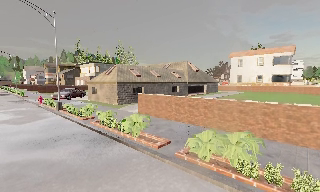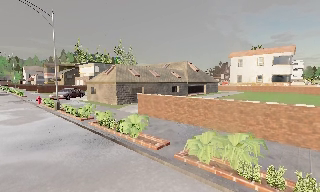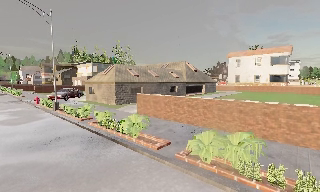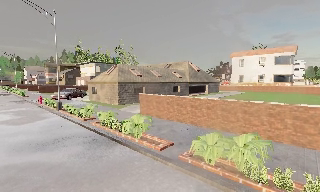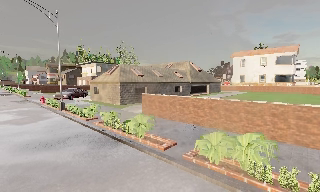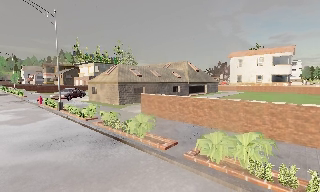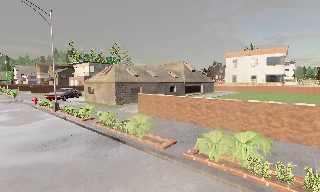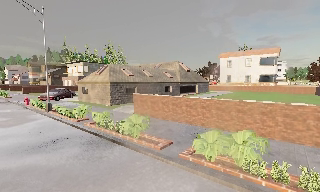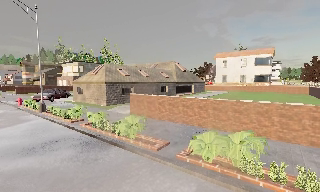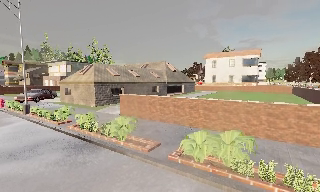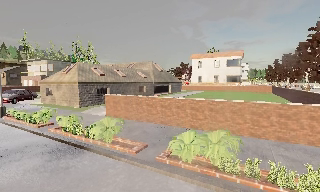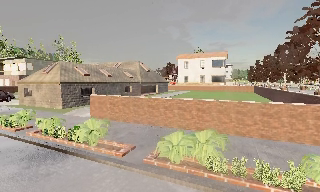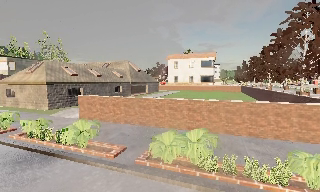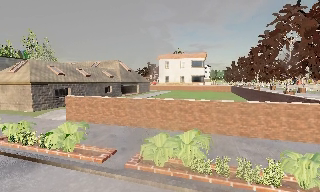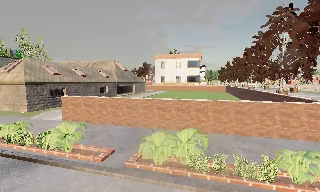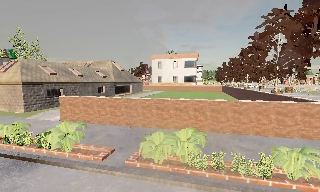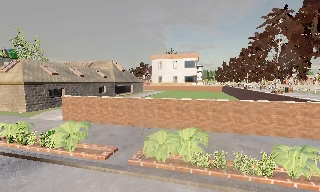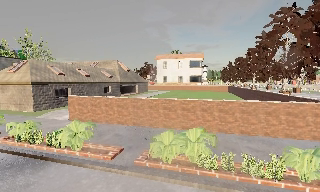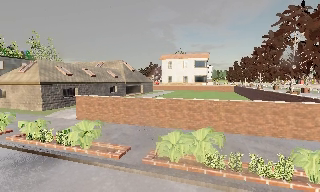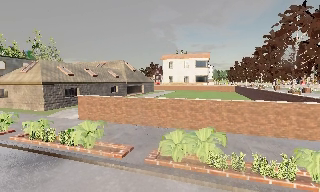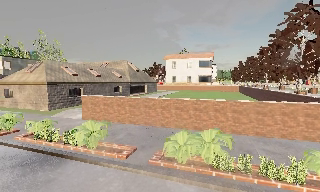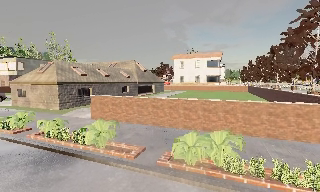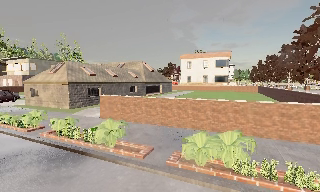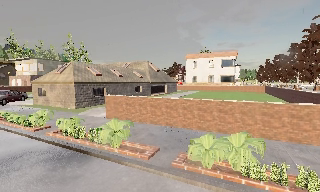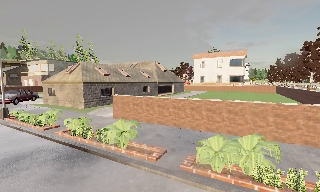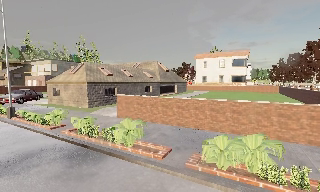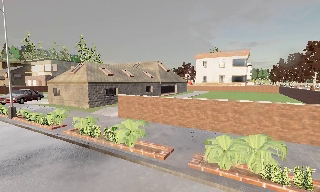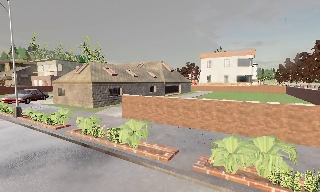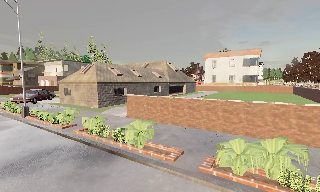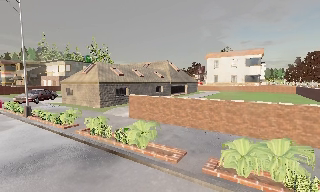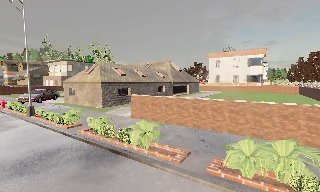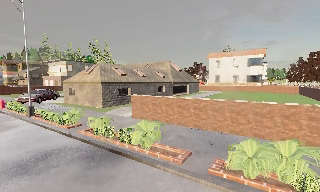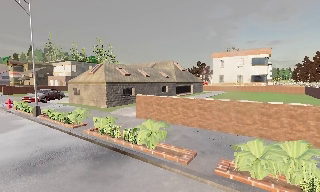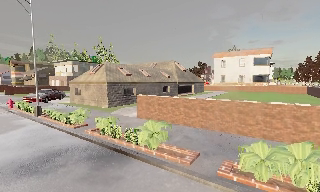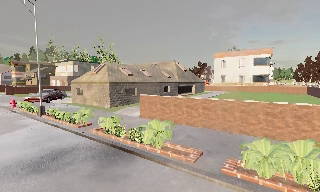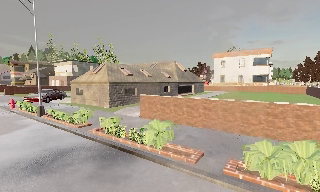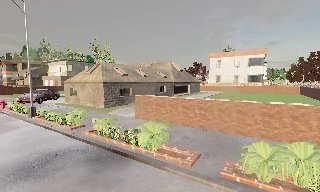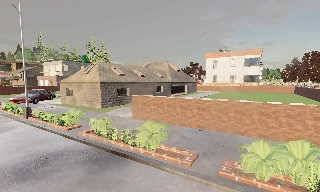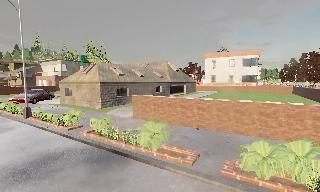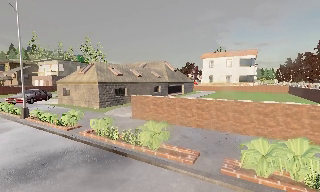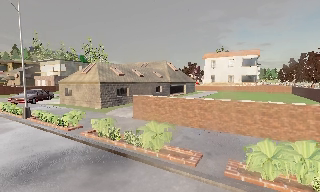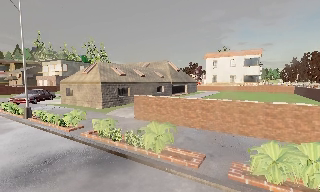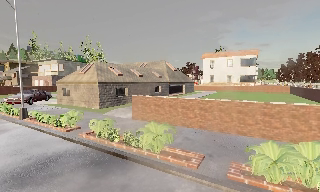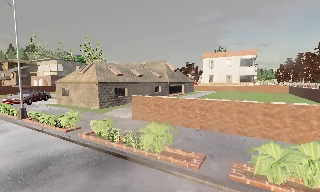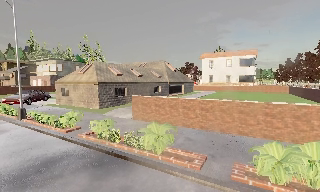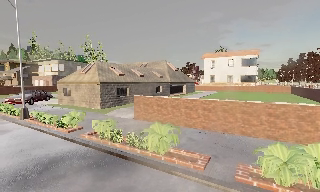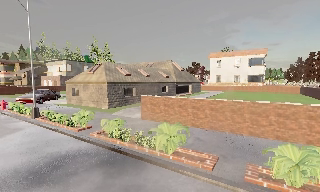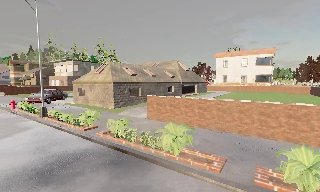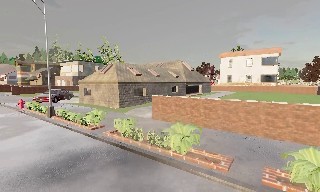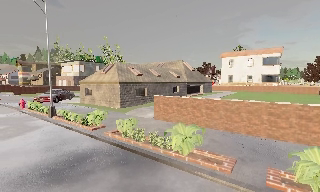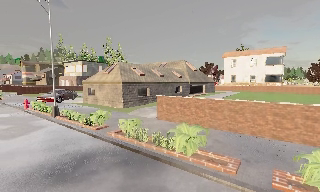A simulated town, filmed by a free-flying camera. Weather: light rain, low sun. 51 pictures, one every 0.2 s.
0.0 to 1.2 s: The camera shifts only a little, or ends up much as it began.
1.2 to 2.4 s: The camera swings to its right by about 20 degrees, and the scene slides to the left.
2.4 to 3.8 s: The camera shifts only a little, or ends up much as it began.
3.8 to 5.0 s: The camera pans to its left, which is counterclockwise from overhead, by about 10 degrees.
5.0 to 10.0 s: The camera travels to its left and forward, about 1.5 m, so close, fixed things drift to the right.
The film runs forward here.
